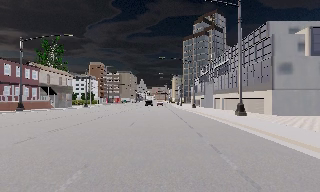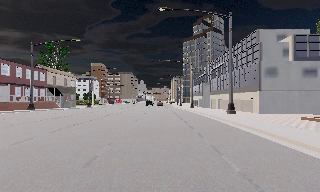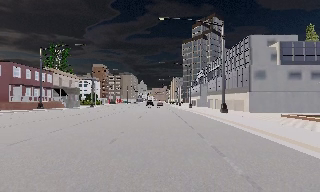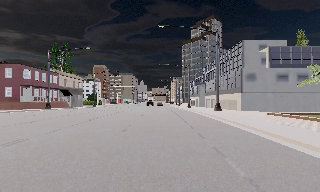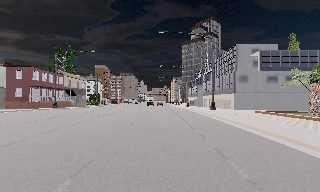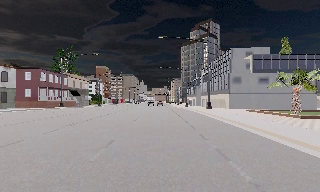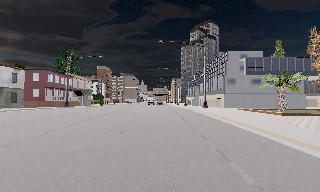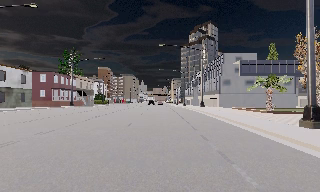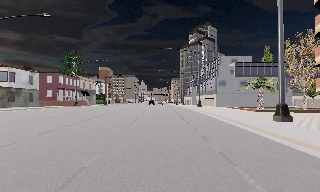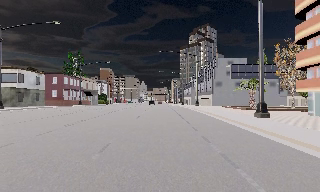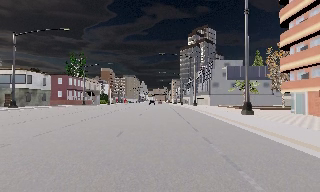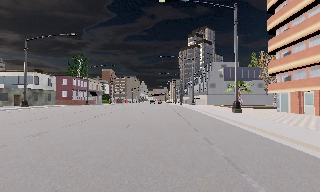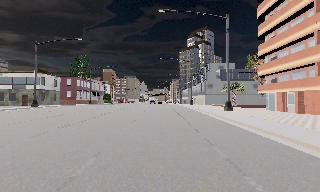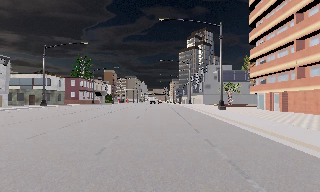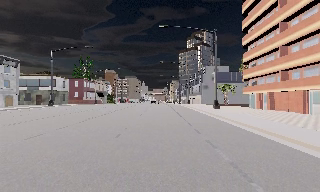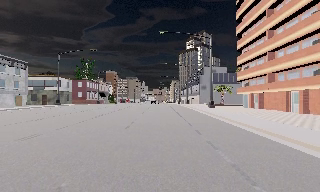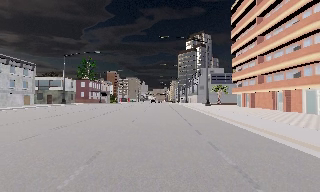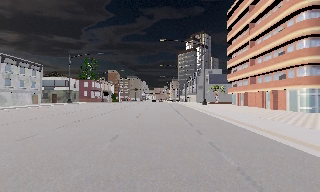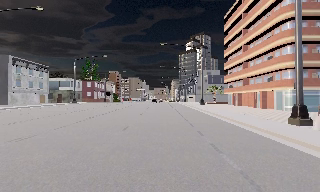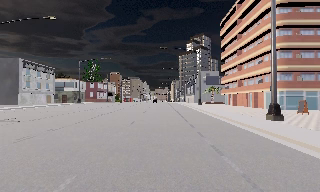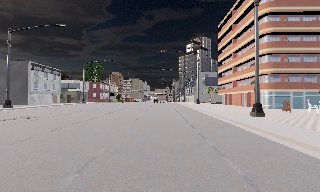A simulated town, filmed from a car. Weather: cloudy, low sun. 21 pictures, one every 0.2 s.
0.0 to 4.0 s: The camera travels backward, about 40 m, so what stands in front gets smaller.
The film runs backward here.
